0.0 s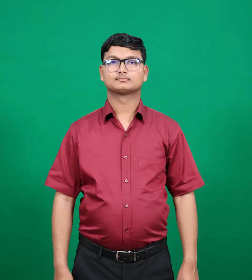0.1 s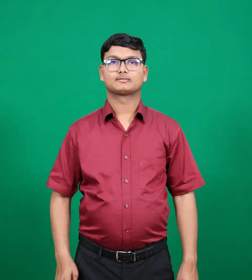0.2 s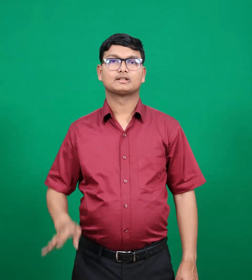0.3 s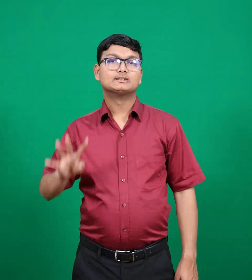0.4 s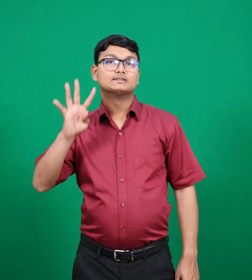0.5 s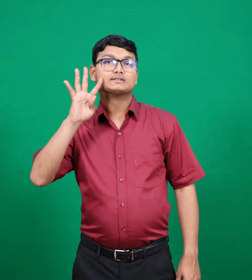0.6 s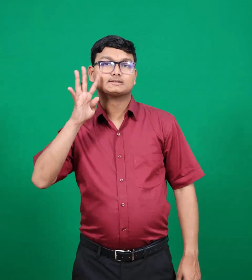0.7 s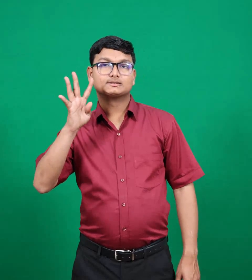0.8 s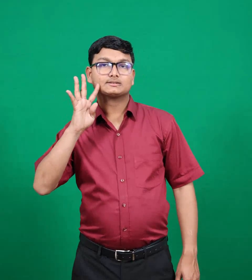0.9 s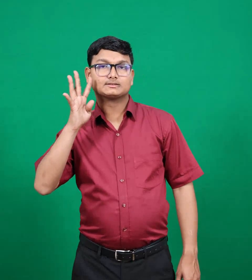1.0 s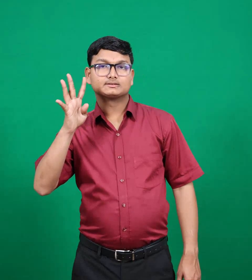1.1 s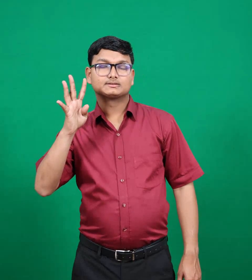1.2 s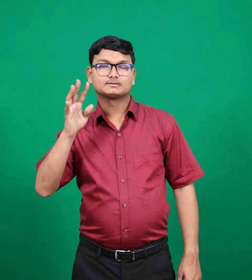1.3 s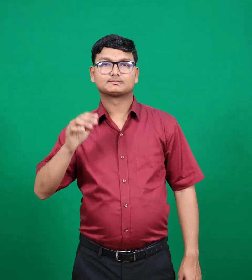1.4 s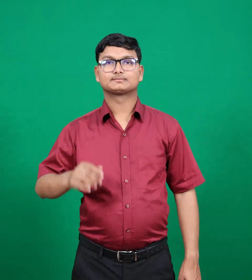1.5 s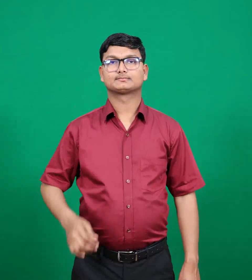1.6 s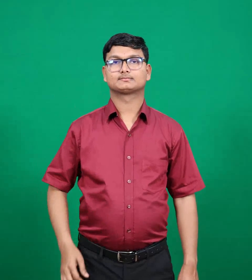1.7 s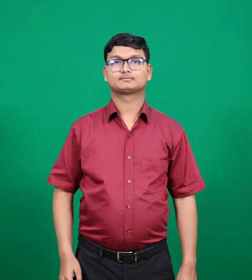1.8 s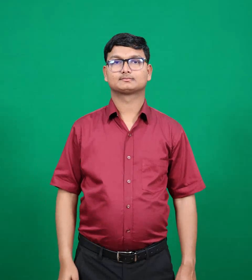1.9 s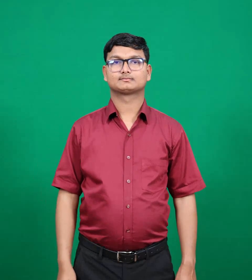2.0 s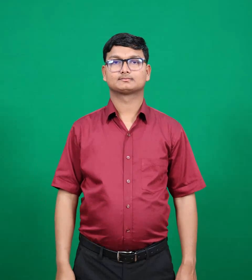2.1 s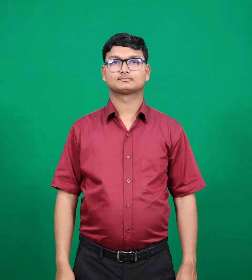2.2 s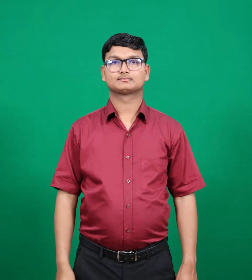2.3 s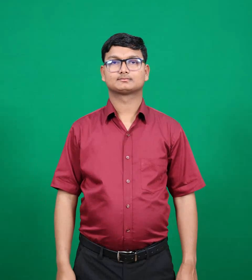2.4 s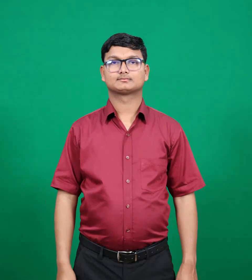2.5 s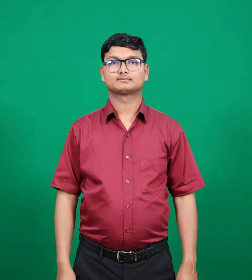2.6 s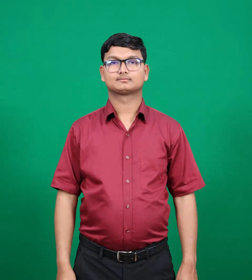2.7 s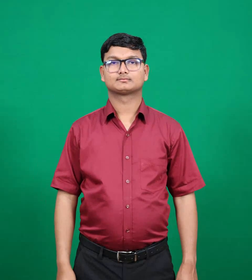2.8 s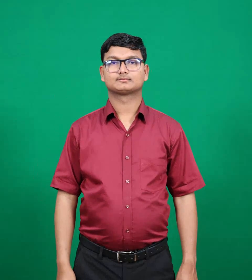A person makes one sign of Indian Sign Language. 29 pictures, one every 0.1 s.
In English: ithamar
